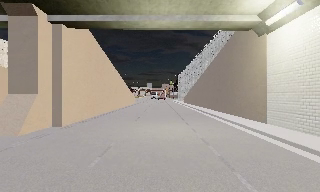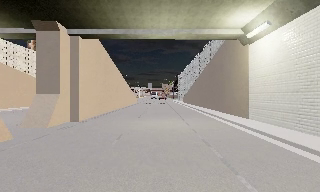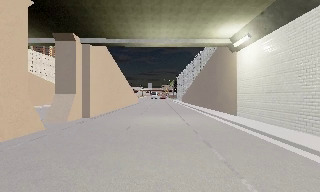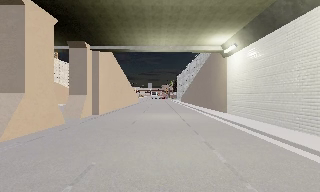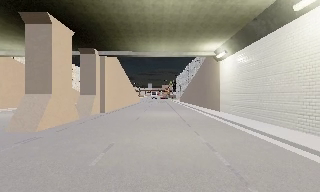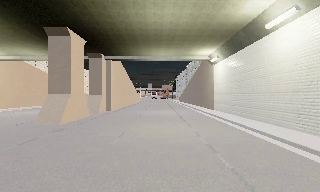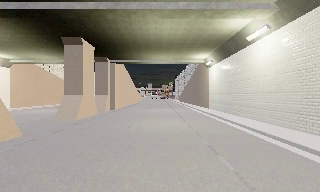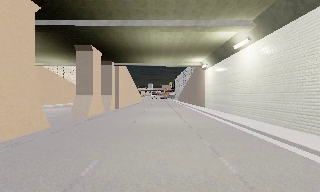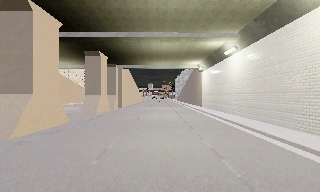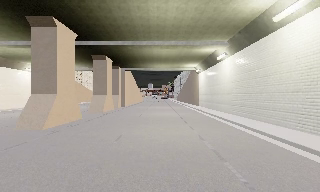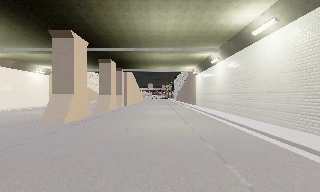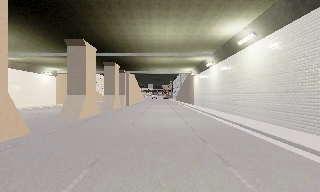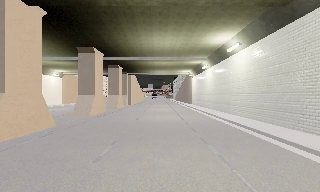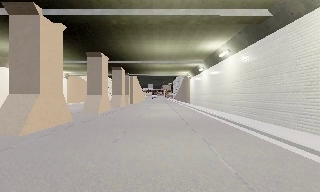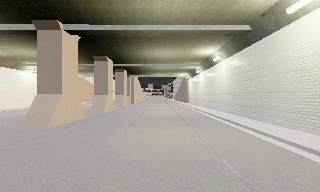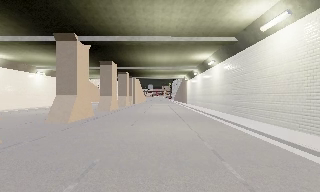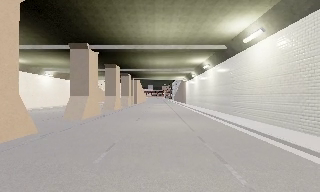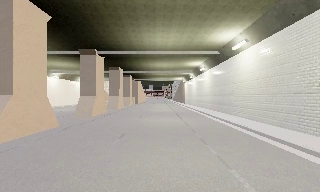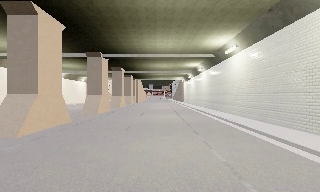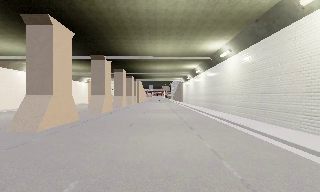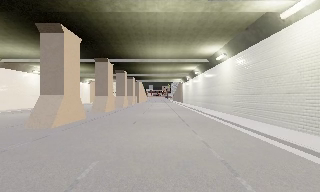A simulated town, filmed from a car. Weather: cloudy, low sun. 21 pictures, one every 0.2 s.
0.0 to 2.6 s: The camera travels backward, about 25 m, so what stands in front gets smaller.
2.6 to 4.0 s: The camera travels backward, about 11 m, so what stands in front gets smaller. It loses speed.
The film runs backward here.
